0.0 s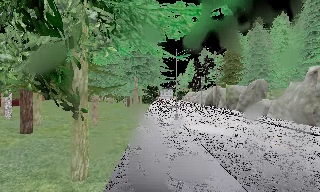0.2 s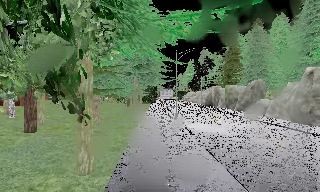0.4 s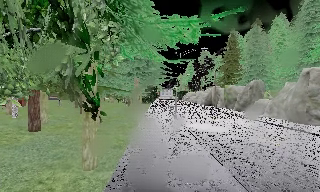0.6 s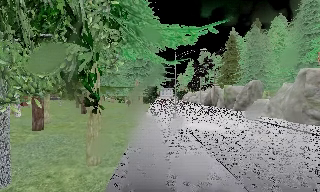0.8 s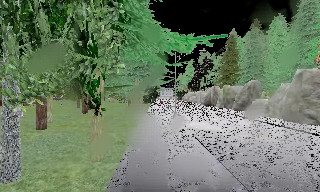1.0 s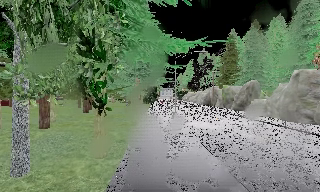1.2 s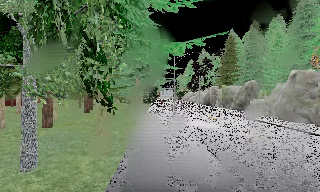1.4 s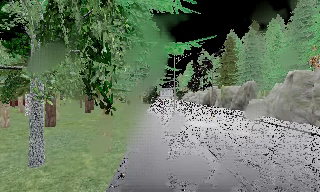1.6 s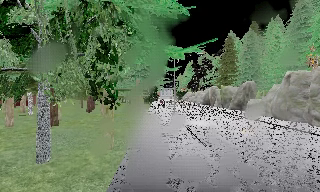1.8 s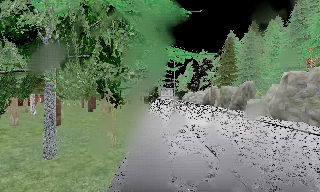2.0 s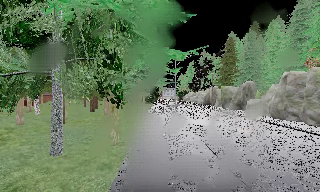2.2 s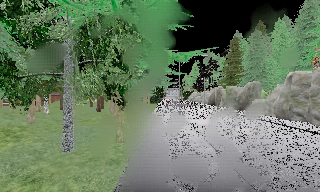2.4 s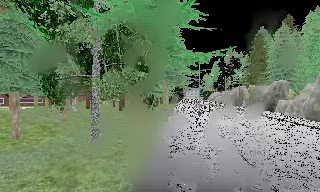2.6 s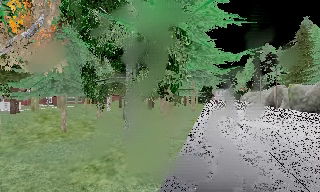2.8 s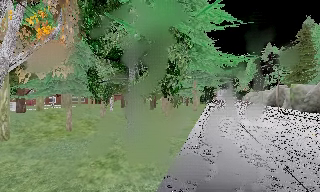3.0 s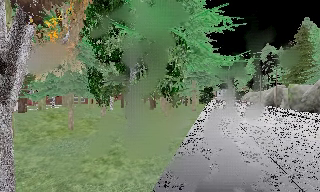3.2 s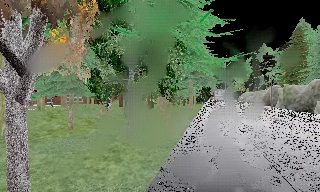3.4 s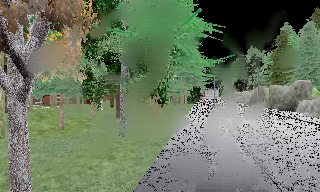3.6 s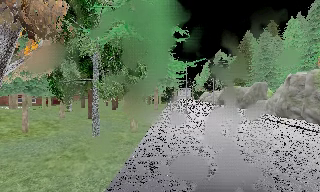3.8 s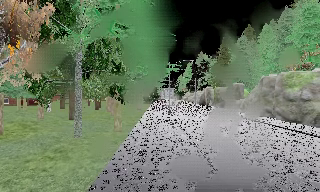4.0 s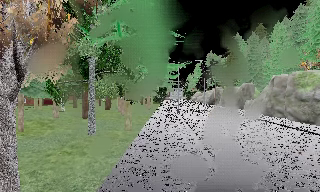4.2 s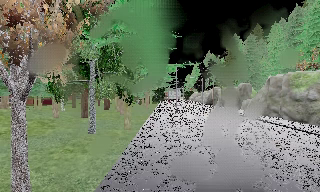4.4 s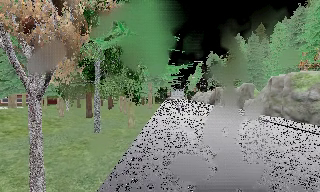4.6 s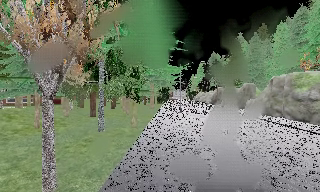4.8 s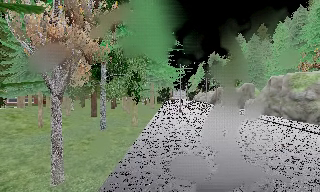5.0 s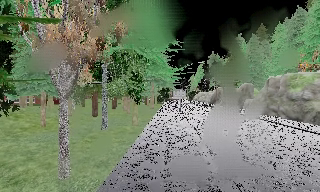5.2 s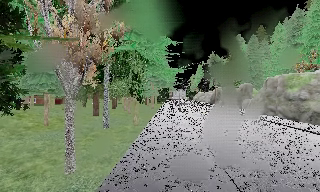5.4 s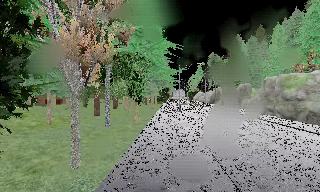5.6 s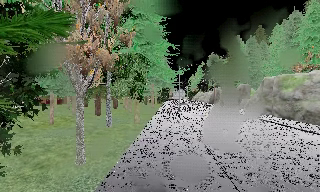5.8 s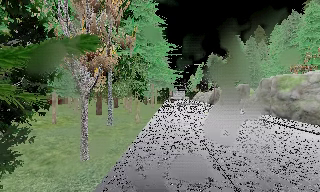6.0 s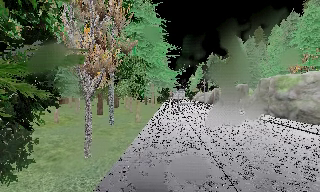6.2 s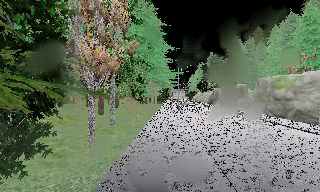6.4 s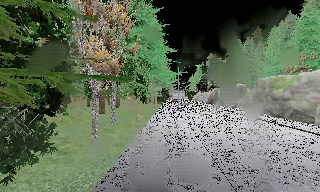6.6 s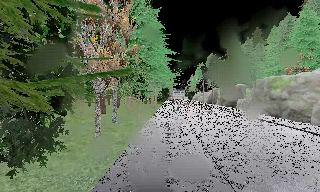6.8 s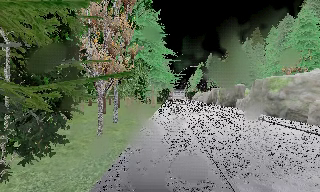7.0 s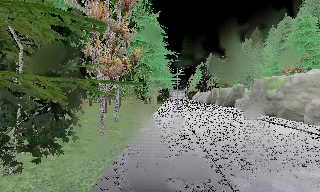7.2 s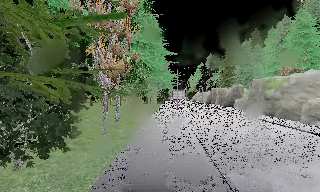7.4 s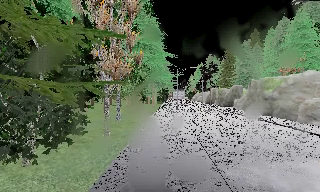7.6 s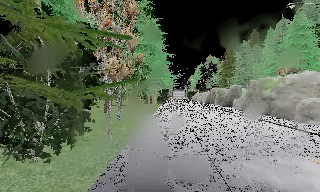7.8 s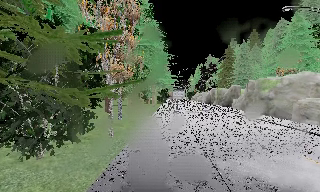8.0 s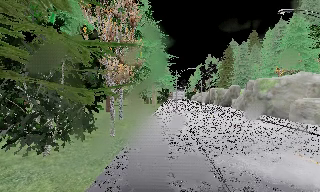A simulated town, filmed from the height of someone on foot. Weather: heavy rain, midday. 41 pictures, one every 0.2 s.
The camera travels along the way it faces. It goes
backward.
0.0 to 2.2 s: The camera travels backward, about 4 m, so what stands in front gets smaller.
2.2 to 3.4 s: The camera pans to its left, which is counterclockwise from overhead, by about 15 degrees. It travels backward, about 2 m, so what stands in front gets smaller.
3.4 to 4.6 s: The camera pans to its right, which is clockwise from overhead, by about 10 degrees. It travels backward, about 2 m, so what stands in front gets smaller.
4.6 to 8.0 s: The camera travels backward, about 6 m, so what stands in front gets smaller.
The film runs backward here.
